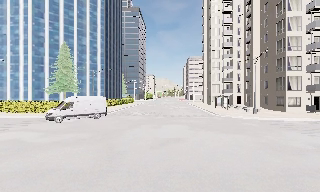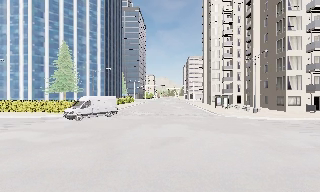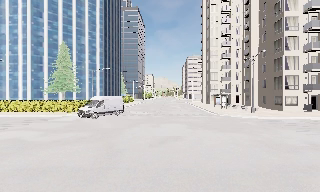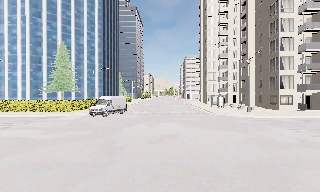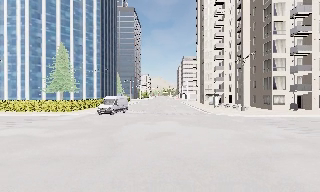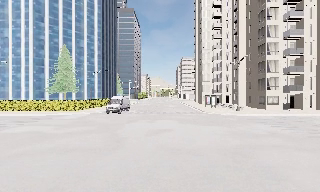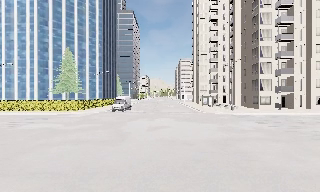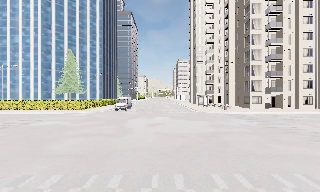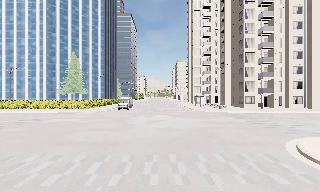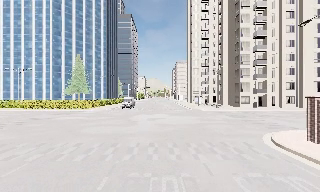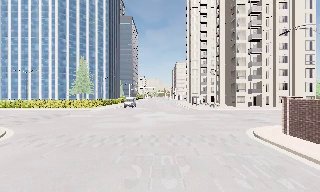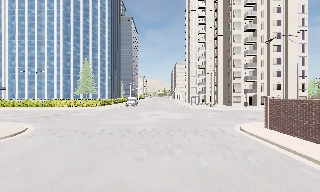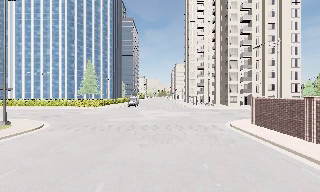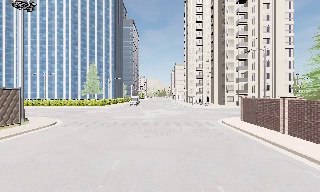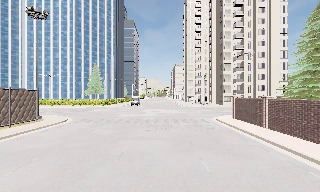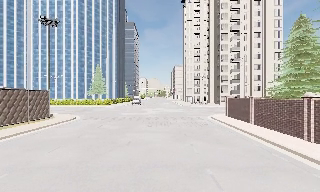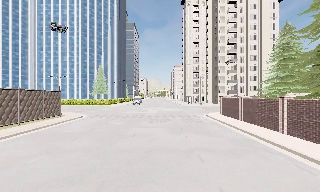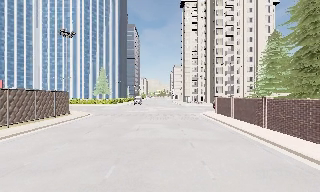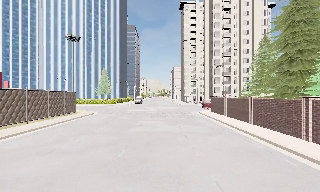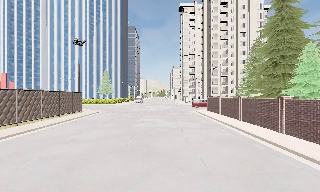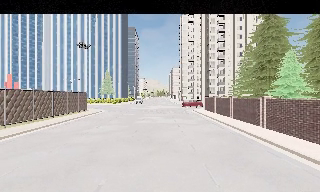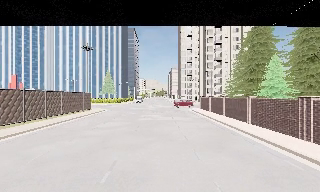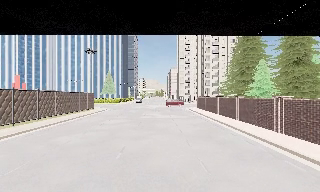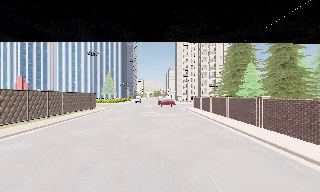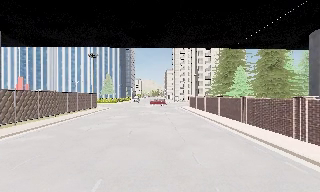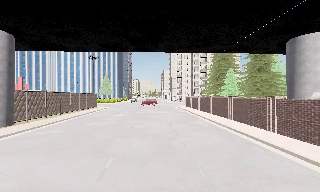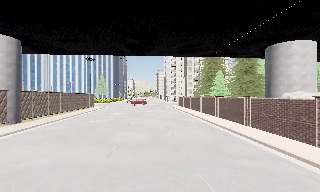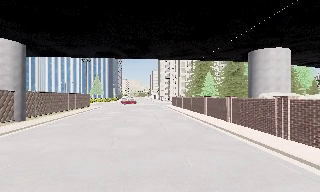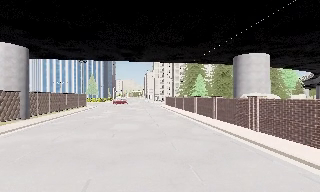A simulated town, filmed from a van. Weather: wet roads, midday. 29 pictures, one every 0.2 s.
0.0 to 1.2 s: The camera travels backward, about 4 m, so what stands in front gets smaller. It gains speed.
1.2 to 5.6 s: The camera swings to its right by about 10 degrees, and the scene slides to the left. It travels backward, about 40 m, so what stands in front gets smaller.
The film runs backward here.
